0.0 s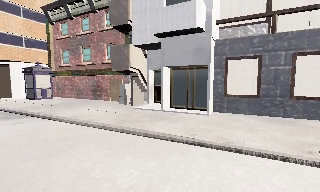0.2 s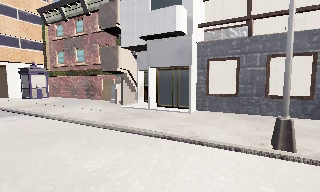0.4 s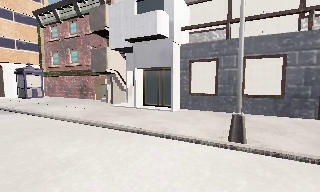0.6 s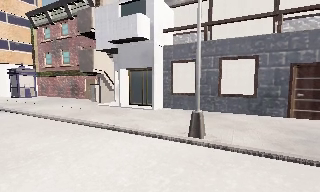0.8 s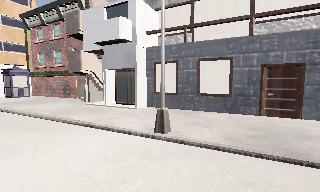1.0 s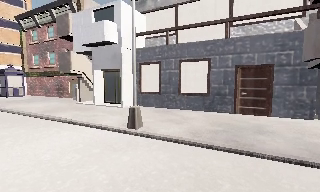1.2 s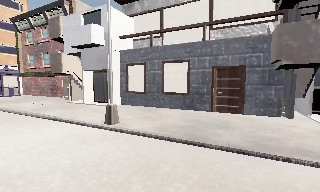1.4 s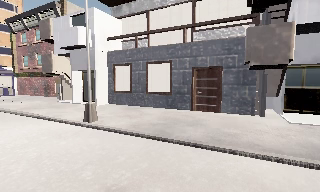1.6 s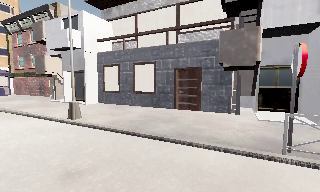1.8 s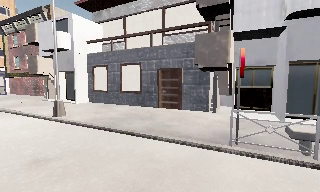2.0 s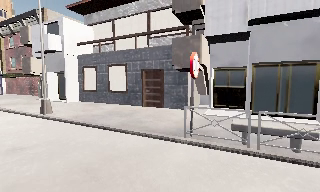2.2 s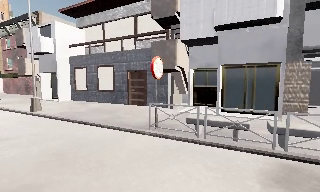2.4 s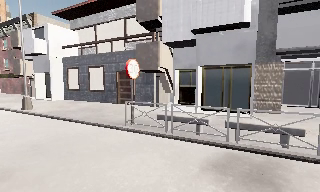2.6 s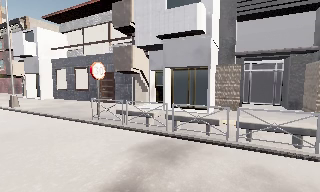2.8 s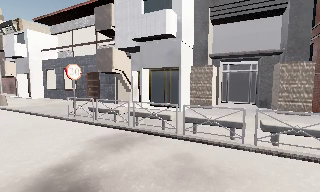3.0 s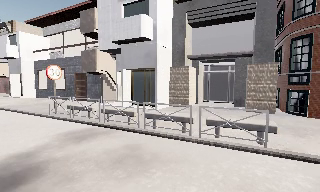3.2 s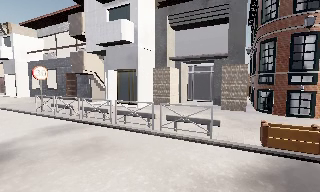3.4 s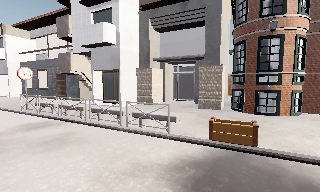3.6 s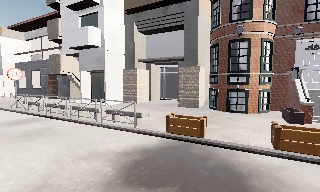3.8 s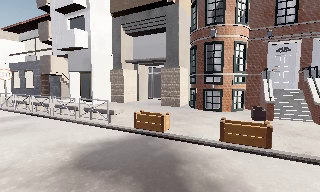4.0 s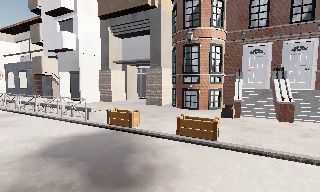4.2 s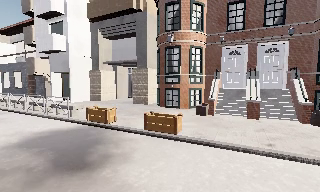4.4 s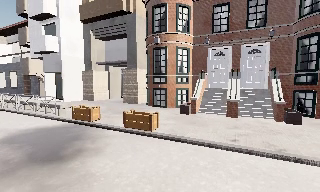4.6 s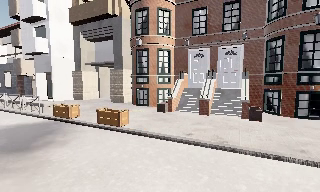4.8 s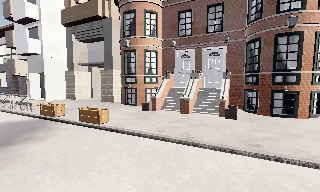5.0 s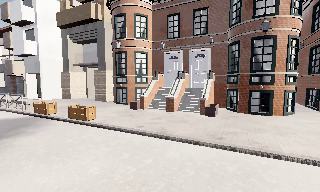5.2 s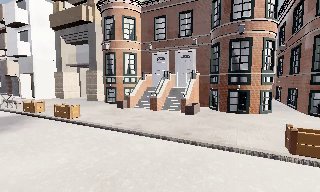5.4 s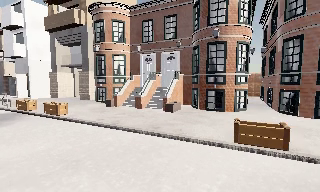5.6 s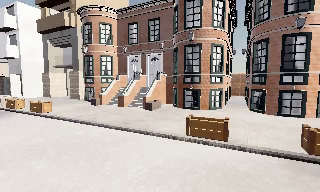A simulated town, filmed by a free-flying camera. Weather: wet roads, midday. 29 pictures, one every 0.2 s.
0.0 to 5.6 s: The camera travels to its right and backward, about 30 m, so close, fixed things drift to the left.
The film runs forward here.
